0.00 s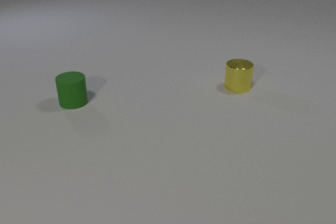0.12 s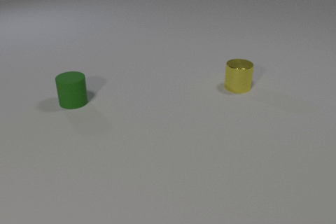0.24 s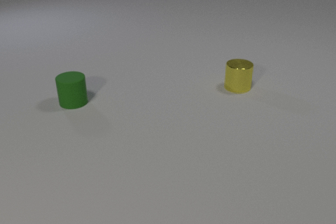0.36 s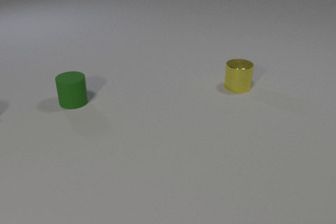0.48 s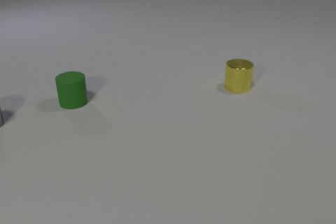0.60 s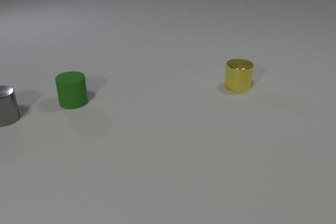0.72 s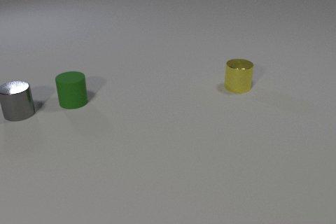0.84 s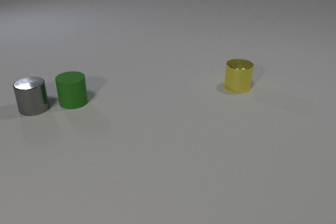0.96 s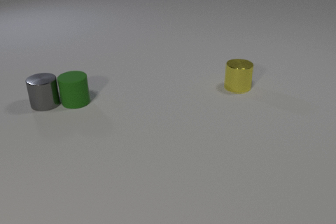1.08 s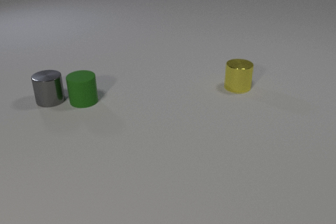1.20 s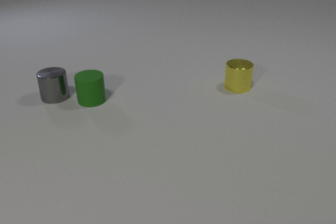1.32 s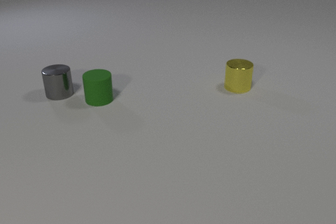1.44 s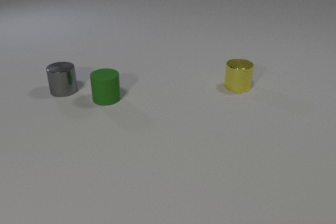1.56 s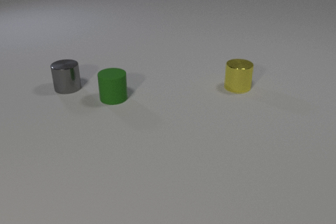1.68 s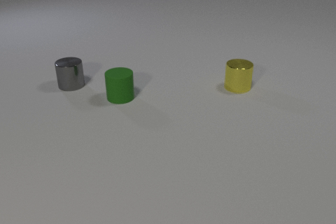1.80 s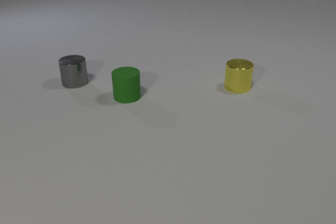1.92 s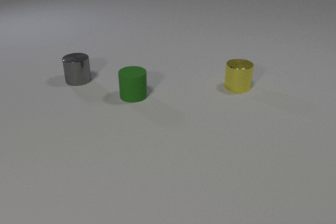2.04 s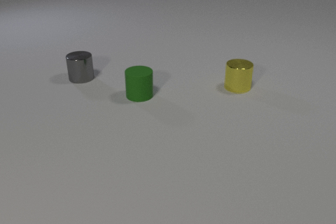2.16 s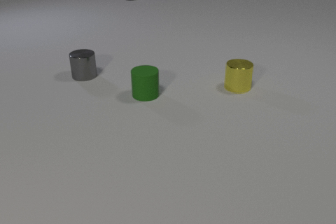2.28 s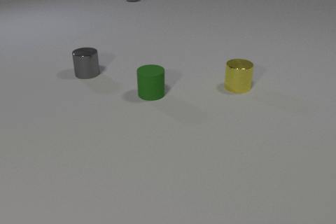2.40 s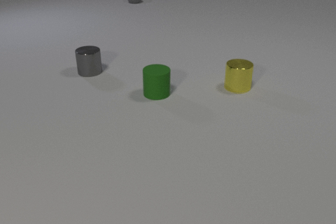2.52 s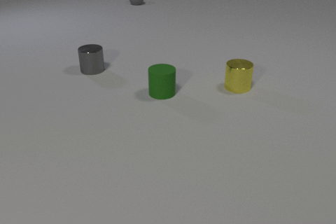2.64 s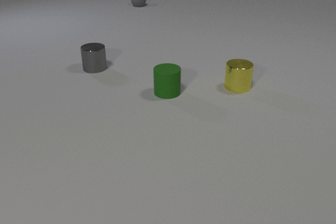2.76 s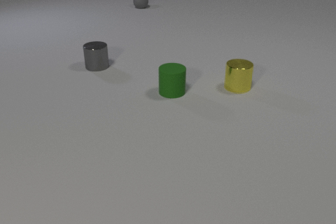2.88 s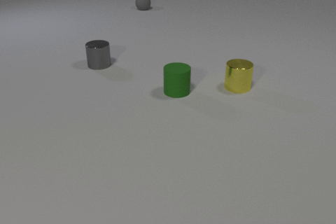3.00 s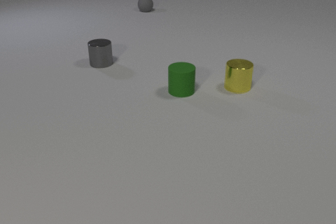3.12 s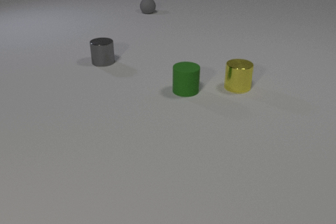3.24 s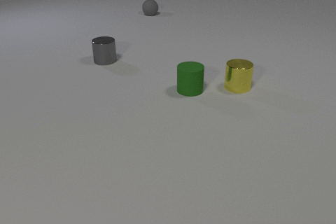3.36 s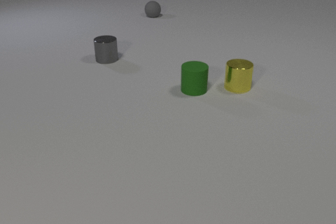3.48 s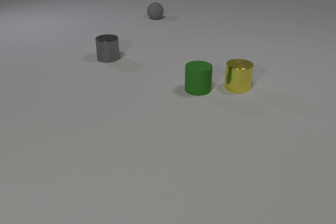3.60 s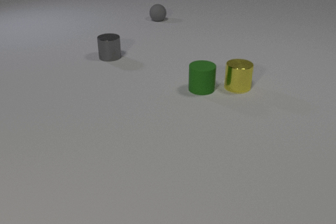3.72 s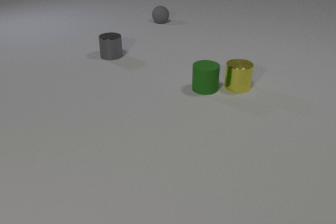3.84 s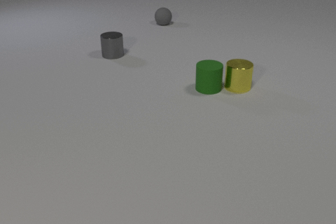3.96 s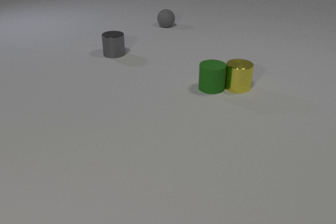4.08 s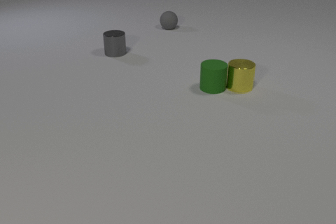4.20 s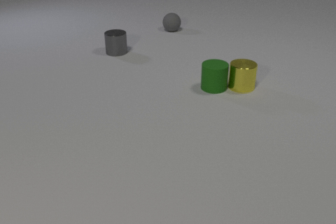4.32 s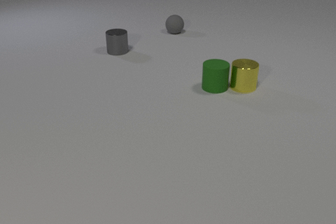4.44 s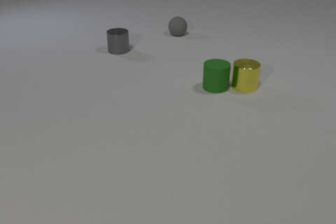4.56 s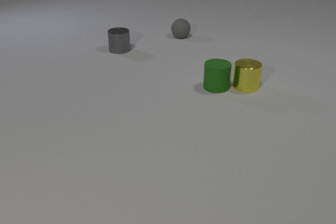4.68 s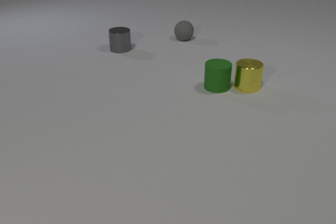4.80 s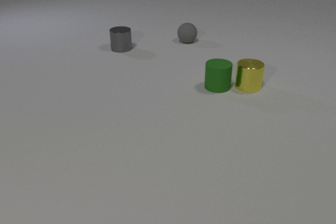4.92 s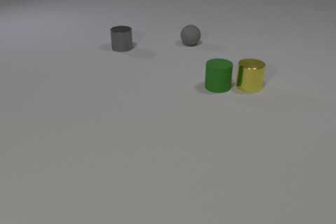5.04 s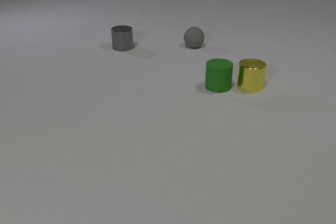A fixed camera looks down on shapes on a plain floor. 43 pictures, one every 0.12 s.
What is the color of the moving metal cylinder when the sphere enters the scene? gray.
What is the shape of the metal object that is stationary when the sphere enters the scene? cylinder.
How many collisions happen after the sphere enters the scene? 1.
0.00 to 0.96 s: The gray metal cylinder comes in at the left edge, slides to the right. The gray metal cylinder and the green rubber cylinder collide.
0.96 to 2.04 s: The gray metal cylinder slides away from the camera and to the right. The green rubber cylinder slides to the right.
2.04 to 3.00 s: The gray metal cylinder slides away from the camera and to the right. The green rubber cylinder slides to the right. The gray rubber sphere comes in at the top edge, rolls toward the camera.
3.00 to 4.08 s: The gray metal cylinder slides away from the camera and to the right. The green rubber cylinder slides to the right. The gray rubber sphere rolls toward the camera. The green rubber cylinder and the yellow metal cylinder collide.
4.08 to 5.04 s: The gray metal cylinder slides away from the camera and to the right. The green rubber cylinder moves, and ends about where it began. The gray rubber sphere rolls toward the camera and to the right. The yellow metal cylinder slides to the right.
